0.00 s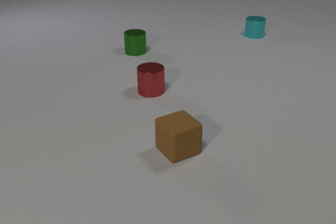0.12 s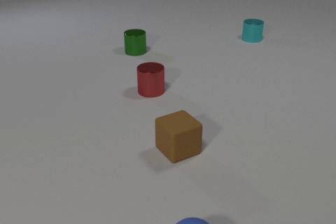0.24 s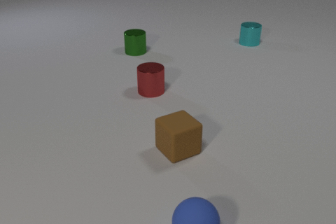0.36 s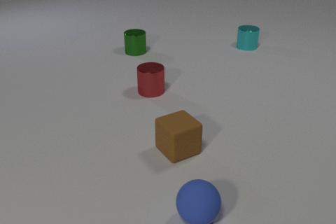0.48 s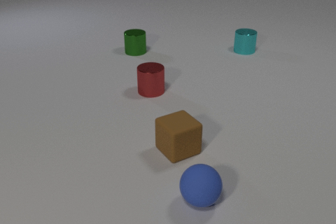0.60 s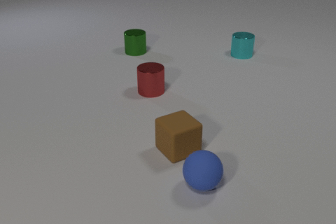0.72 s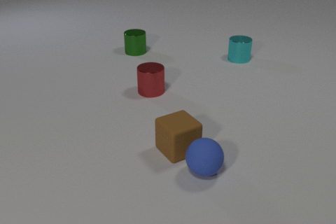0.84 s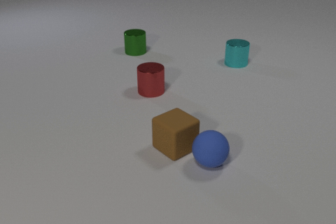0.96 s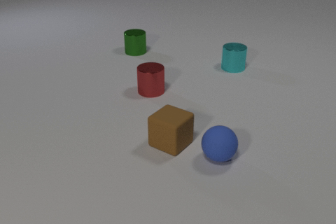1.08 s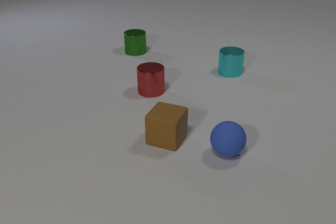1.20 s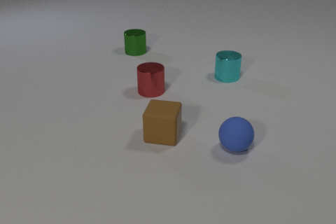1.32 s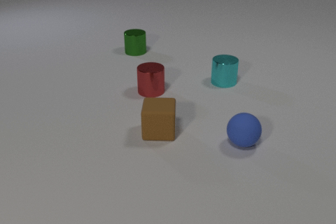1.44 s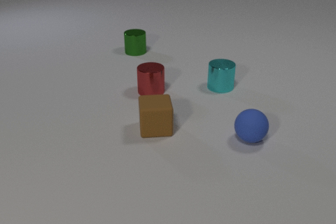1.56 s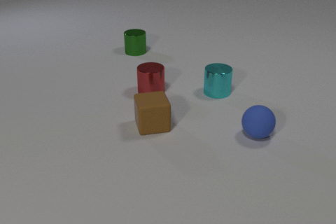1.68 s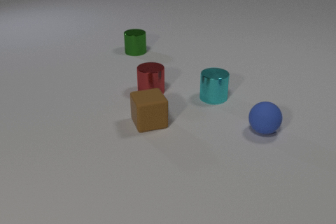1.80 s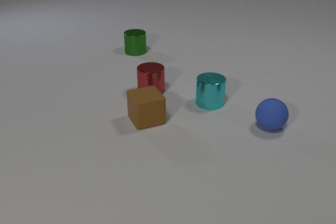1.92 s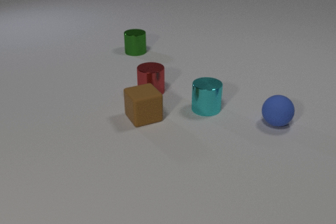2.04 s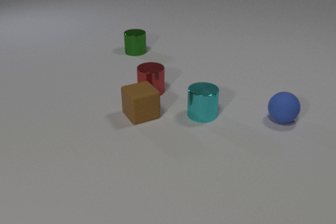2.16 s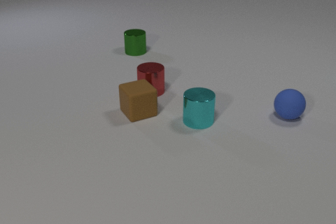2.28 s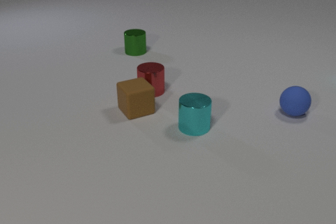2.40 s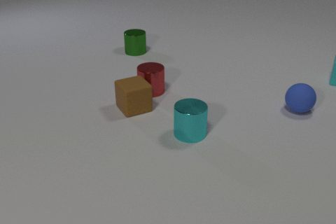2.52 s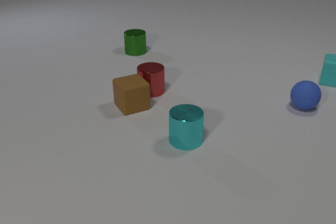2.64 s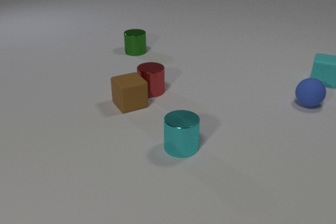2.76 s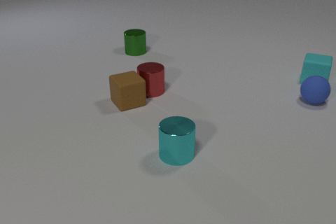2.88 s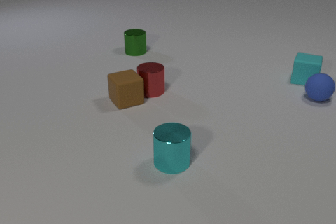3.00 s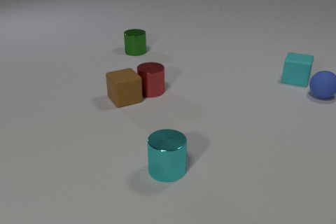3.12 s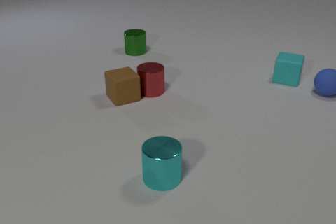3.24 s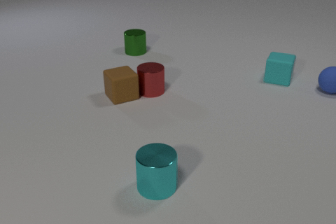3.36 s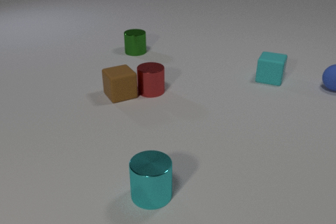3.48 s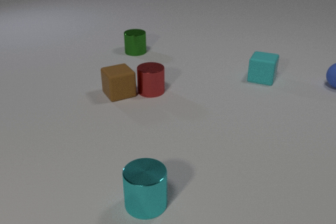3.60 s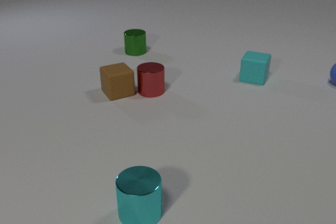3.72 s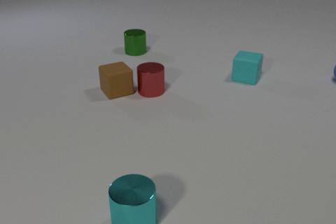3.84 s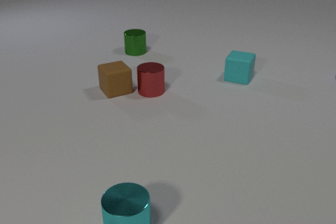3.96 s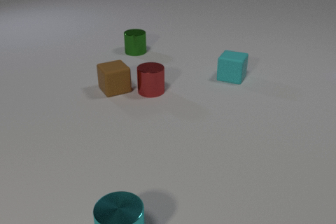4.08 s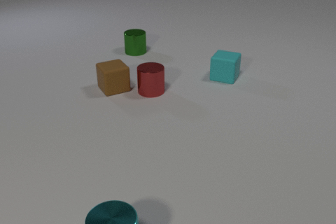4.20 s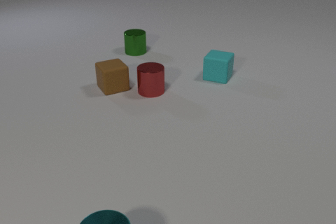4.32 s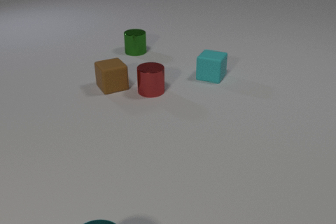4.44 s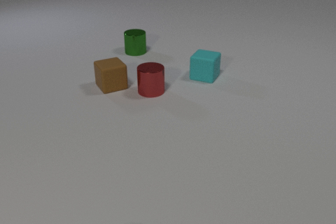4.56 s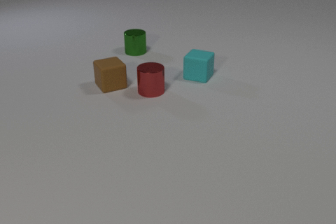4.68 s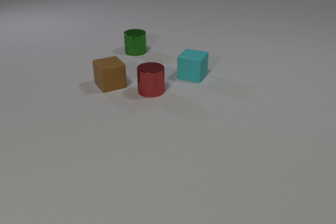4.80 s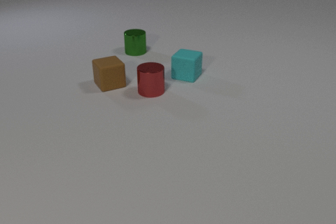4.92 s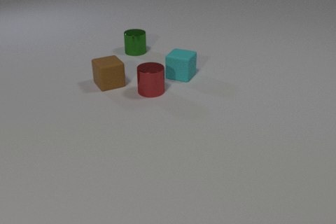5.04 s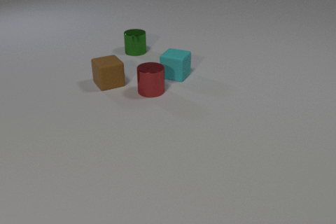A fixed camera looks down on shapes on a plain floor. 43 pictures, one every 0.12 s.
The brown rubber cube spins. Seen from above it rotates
counterclockwise.
The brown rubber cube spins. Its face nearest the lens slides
to the right.
0.00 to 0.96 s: The cyan metal cylinder slides toward the camera. The blue rubber sphere comes in at the bottom edge, rolls away from the camera. The brown rubber cube slides away from the camera and to the left, spins counterclockwise seen from above by about 15 degrees, its near face sliding to the right. The blue rubber sphere and the brown rubber cube collide.
0.96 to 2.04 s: The cyan metal cylinder slides toward the camera. The blue rubber sphere rolls away from the camera and to the right. The brown rubber cube slides away from the camera and to the left, spins so that its near face slides to the right, counterclockwise seen from above.
2.04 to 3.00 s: The cyan metal cylinder slides toward the camera. The blue rubber sphere rolls away from the camera and to the right. The cyan rubber cube comes in at the right edge, slides to the left. The brown rubber cube slides away from the camera and to the left.
3.00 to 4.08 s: The cyan metal cylinder slides toward the camera and to the left. The blue rubber sphere rolls away from the camera and to the right, leaves at the right edge. The cyan rubber cube slides to the left. The brown rubber cube slides away from the camera and to the left.
4.08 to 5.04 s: The cyan metal cylinder slides toward the camera and to the left, leaves at the bottom edge. The cyan rubber cube slides to the left. The brown rubber cube slides away from the camera.
Are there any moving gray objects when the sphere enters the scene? no.
What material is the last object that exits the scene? metal.
What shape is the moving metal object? cylinder.
